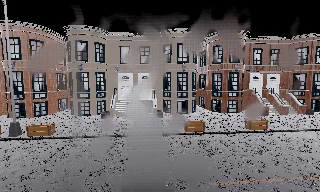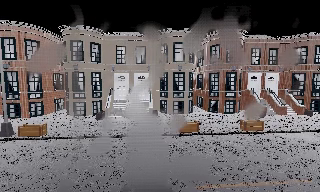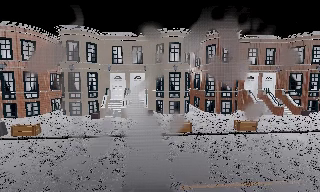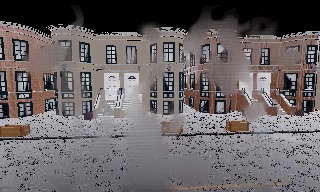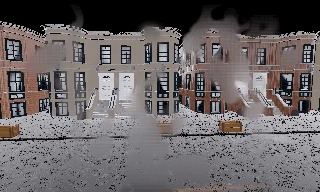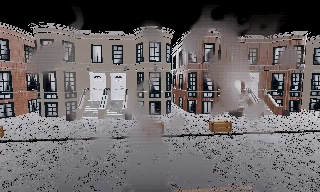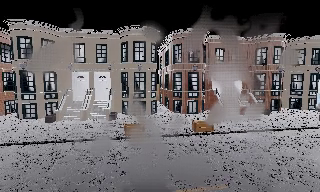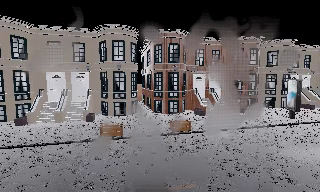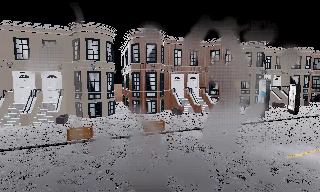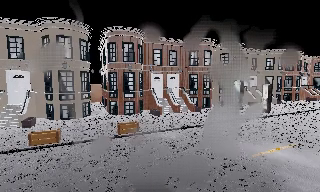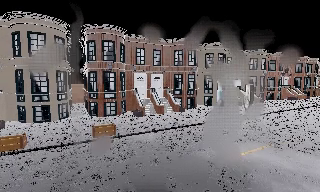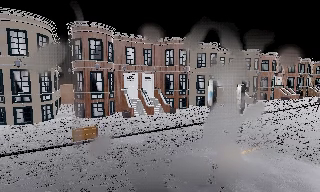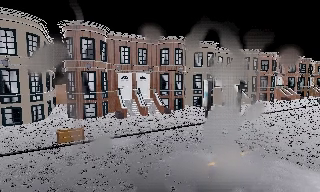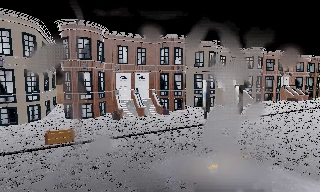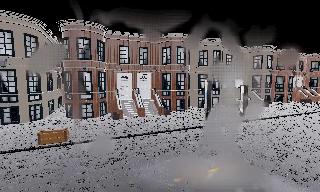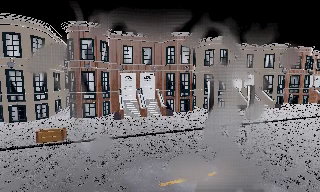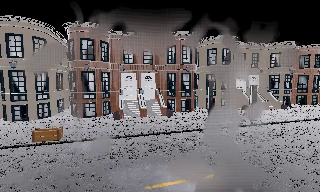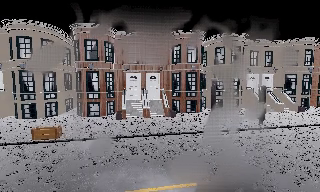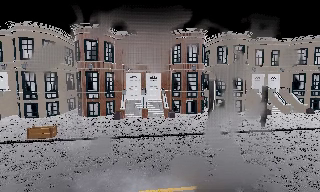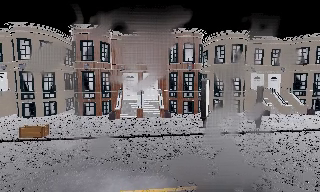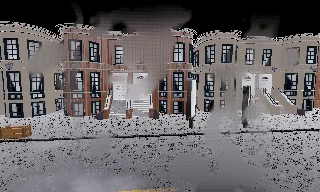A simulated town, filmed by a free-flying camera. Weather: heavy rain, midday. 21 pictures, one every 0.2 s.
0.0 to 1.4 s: The camera travels to its right, about 3 m, so close, fixed things drift to the left.
1.4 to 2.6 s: The camera pans to its right, which is clockwise from overhead, by about 10 degrees. It travels to its right and forward, about 4 m, so close, fixed things drift to the left.
2.6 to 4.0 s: The camera pans to its left, which is counterclockwise from overhead, by about 20 degrees. It travels to its right, about 5 m.
The film runs forward here.
